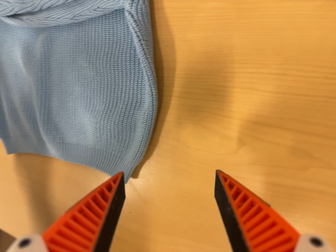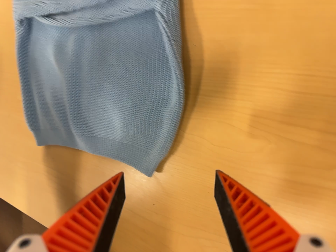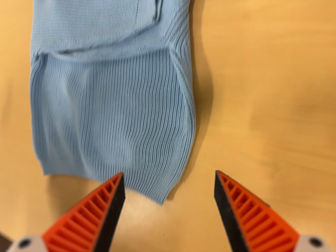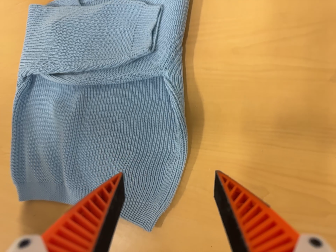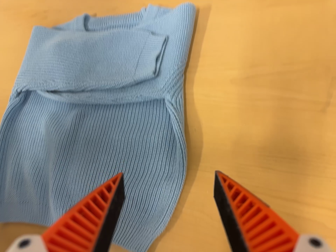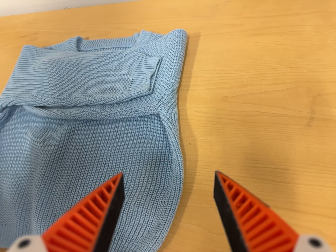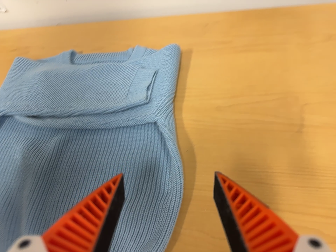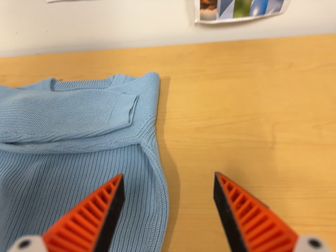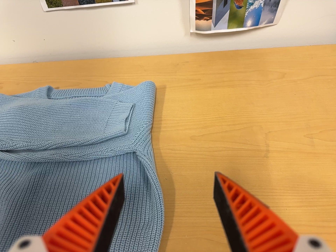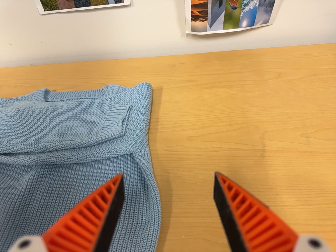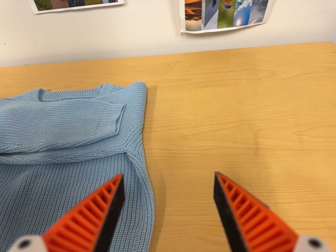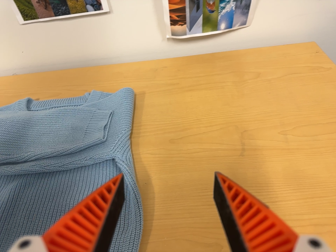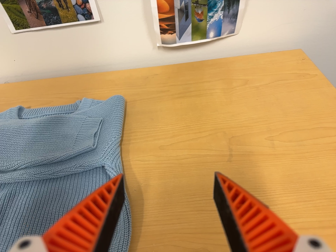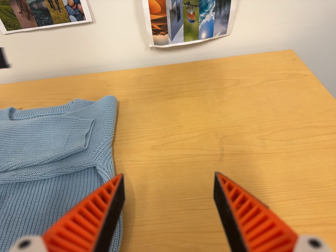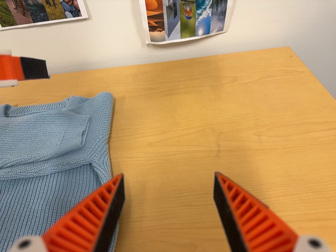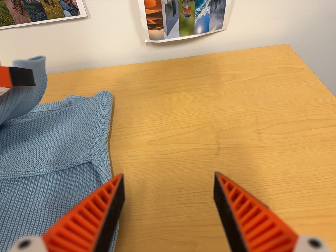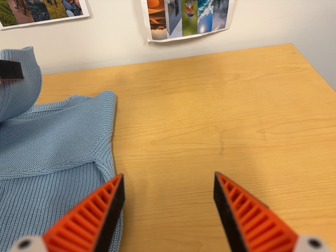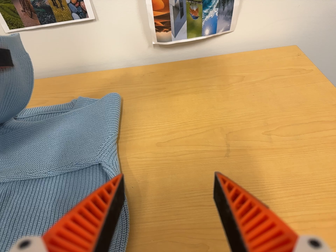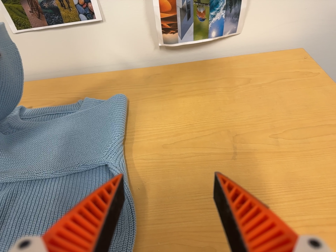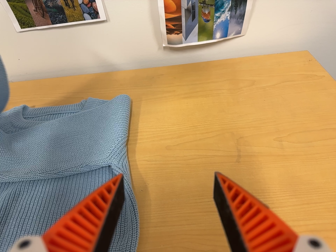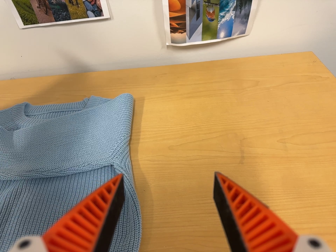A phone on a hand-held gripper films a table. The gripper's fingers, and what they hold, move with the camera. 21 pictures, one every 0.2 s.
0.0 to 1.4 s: The camera pans to its right by about 25 degrees. It travels to its left and toward the bottom of its view, about 20 cm. Its aim tips toward the top of its view by about 45 degrees, and the scene shifts downward.
1.4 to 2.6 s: The camera travels to its right, about 5 cm, so close, fixed things drift to the left.
2.6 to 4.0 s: The camera shifts only a little, or ends up much as it began.
The film runs backward here.
